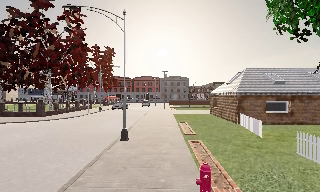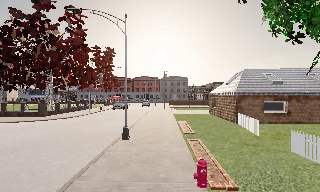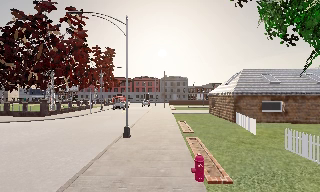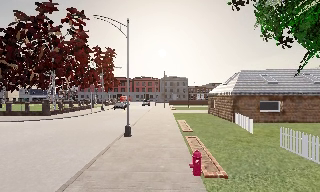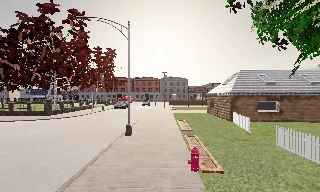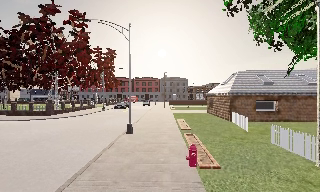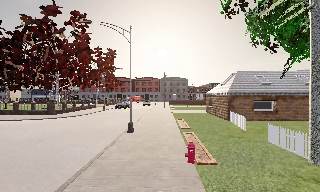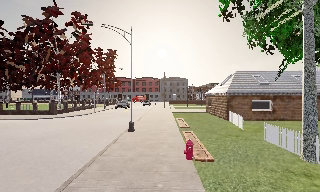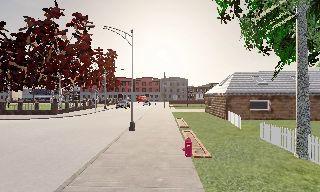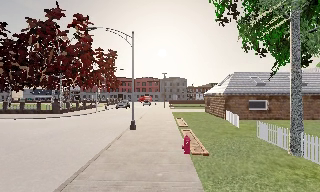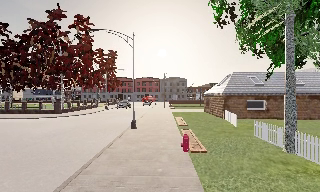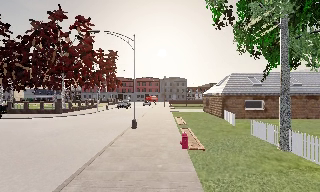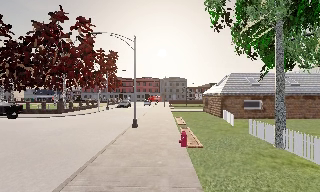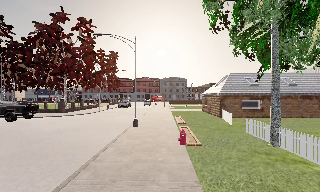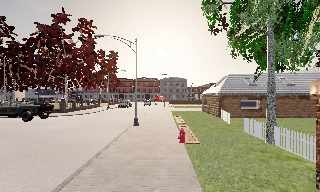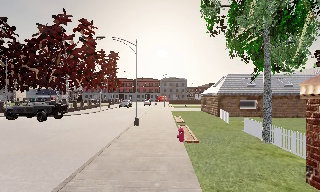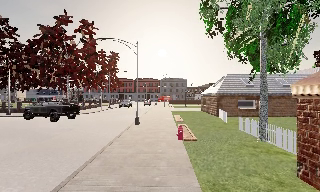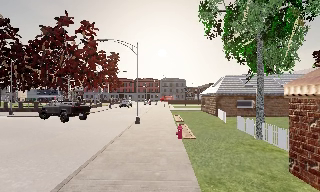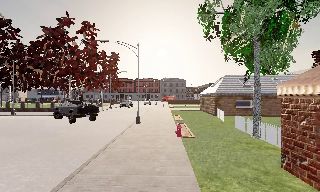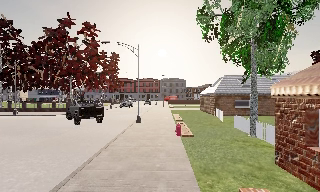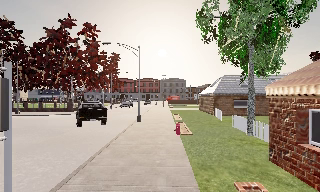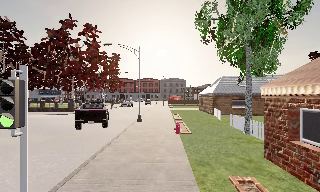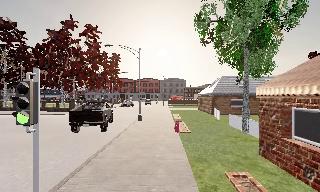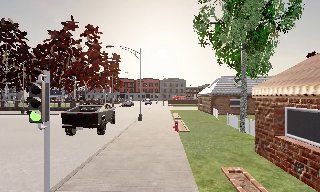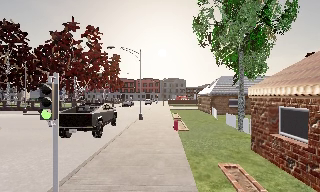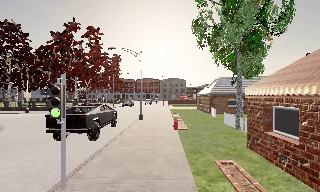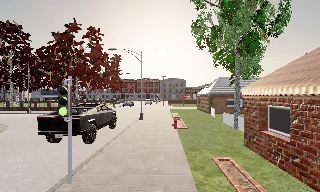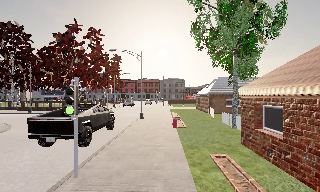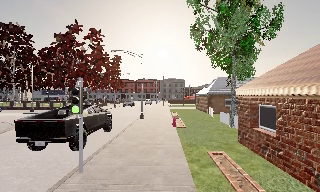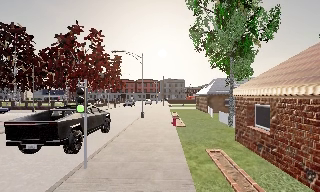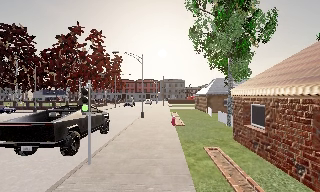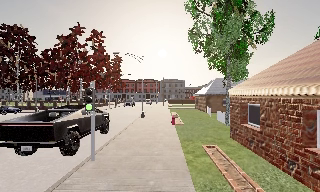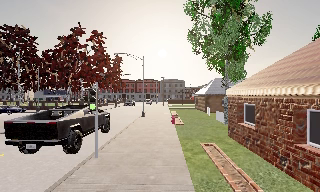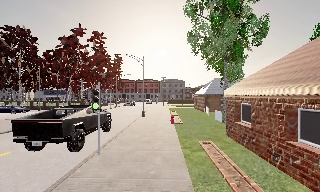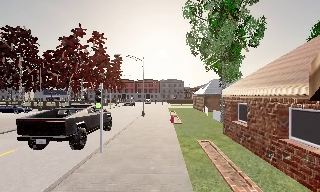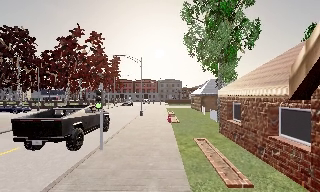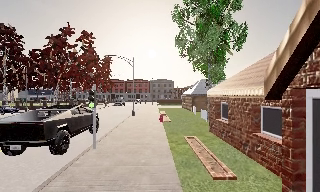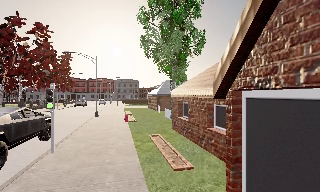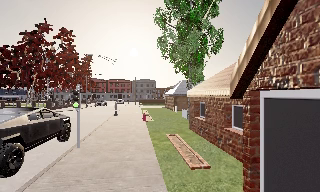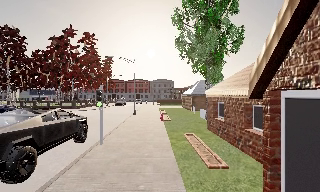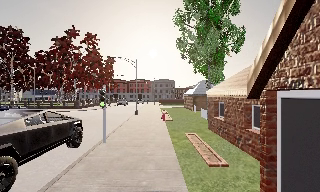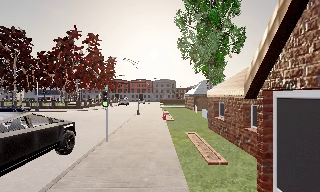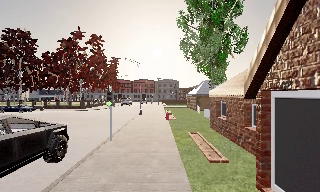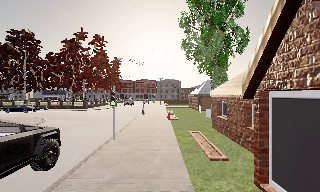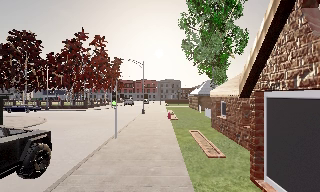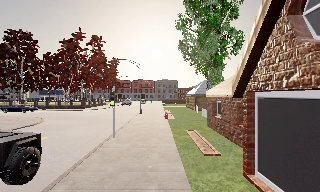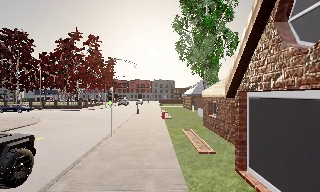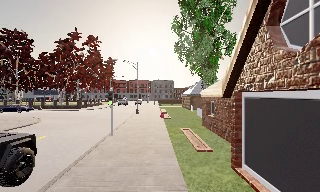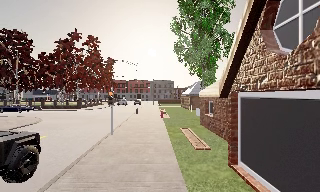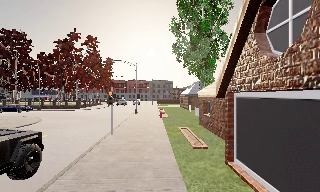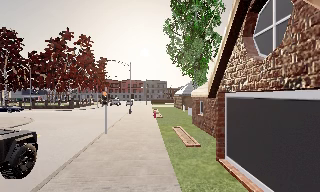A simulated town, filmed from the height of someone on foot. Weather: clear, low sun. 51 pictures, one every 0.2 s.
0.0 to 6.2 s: The camera travels backward, about 10 m, so what stands in front gets smaller.
6.2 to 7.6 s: The camera swings to its right by about 10 degrees, and the scene slides to the left. It travels backward, about 2 m, so what stands in front gets smaller.
7.6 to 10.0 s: The camera travels backward, about 2.5 m, so what stands in front gets smaller.
The film runs backward here.
